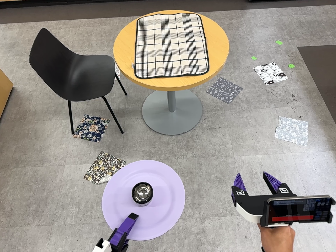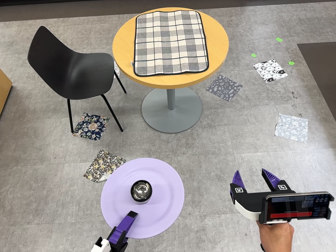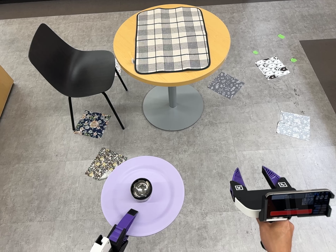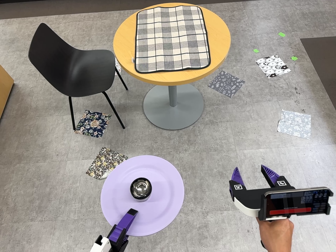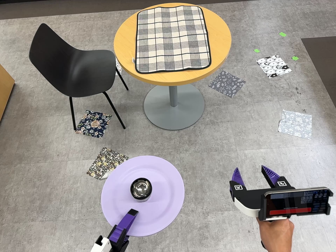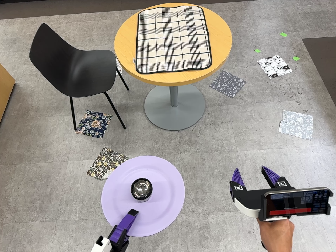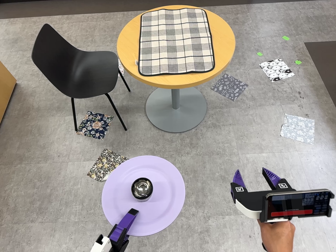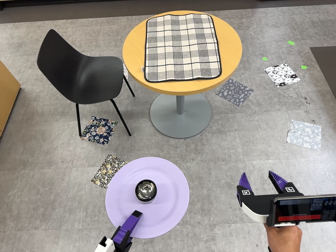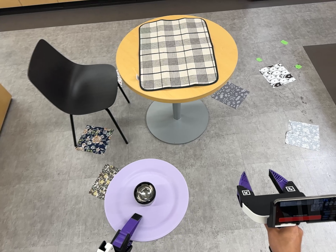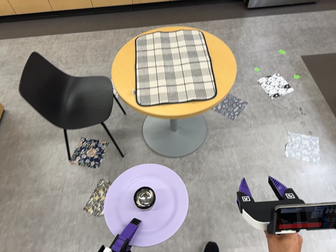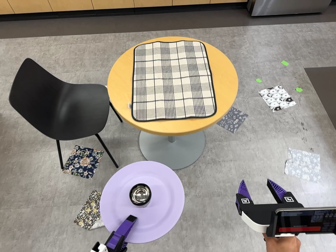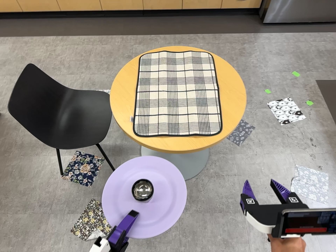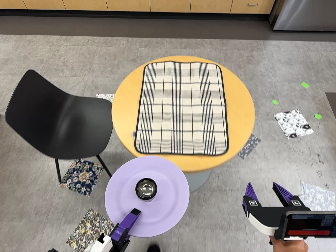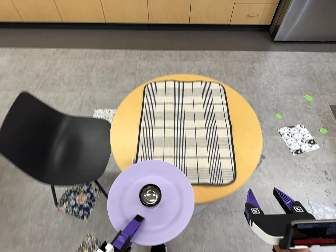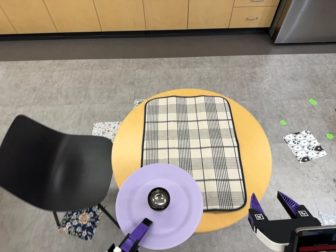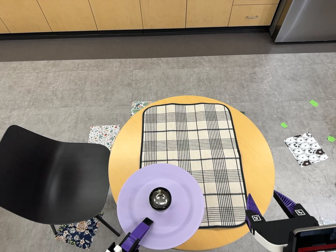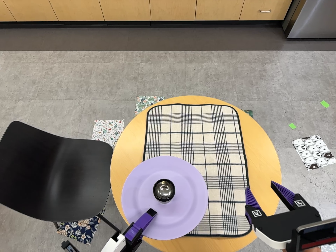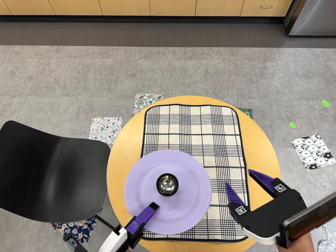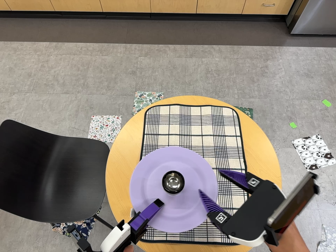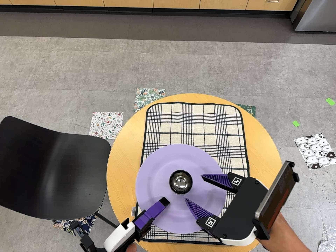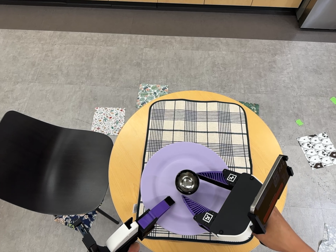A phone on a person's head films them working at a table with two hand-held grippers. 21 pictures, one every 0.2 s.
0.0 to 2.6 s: The camera travels toward the top of its view and forward, about 70 cm, so close, fixed things drift downward.
2.6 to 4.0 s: The camera travels toward the top of its view and forward, about 36 cm, so close, fixed things drift downward. Its aim tips toward the bottom of its view by about 10 degrees.
The film runs forward here.
